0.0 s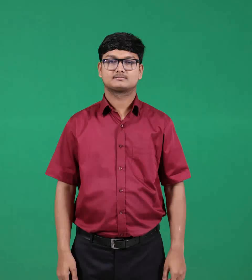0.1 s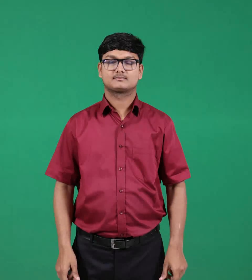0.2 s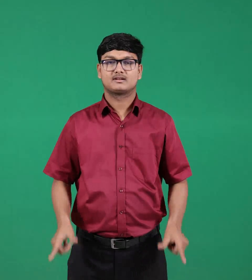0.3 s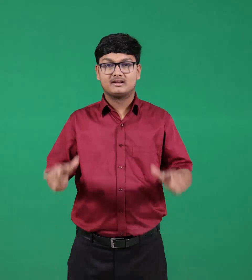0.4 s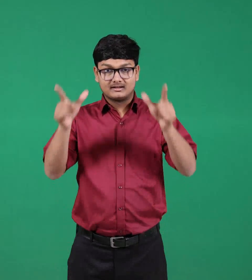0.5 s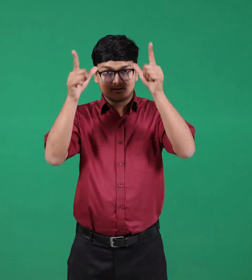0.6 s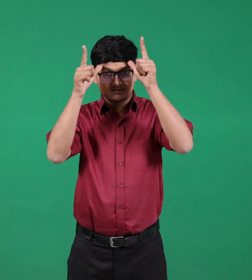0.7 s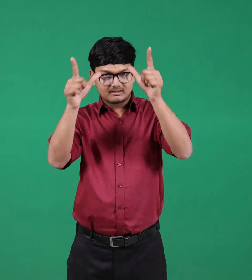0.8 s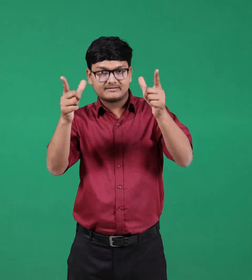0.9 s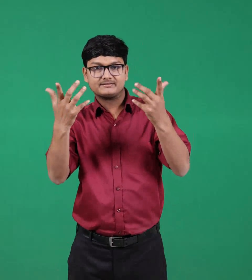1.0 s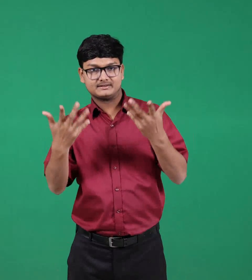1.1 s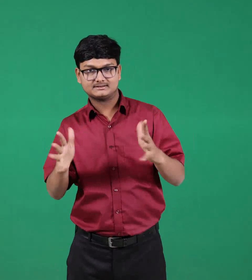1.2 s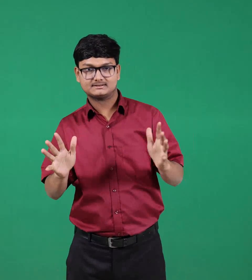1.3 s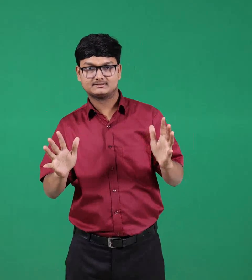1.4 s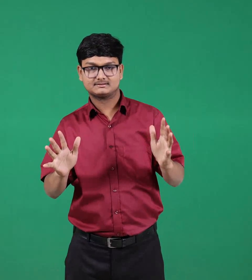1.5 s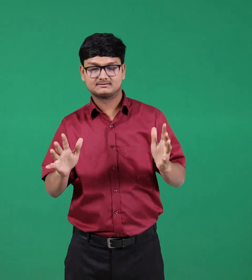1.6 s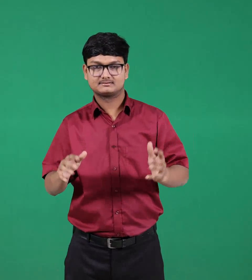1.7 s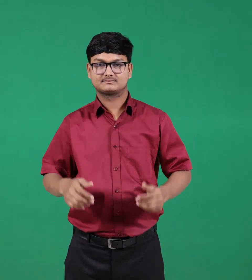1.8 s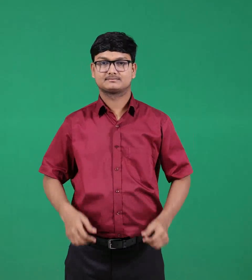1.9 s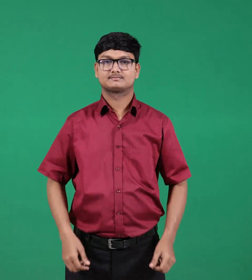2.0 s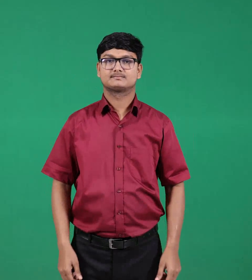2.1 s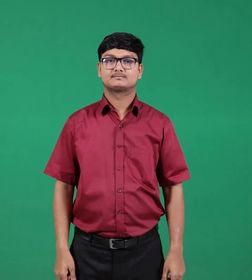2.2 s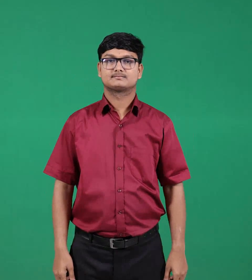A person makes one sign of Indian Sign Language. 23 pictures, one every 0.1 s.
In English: fooled
